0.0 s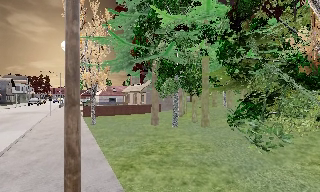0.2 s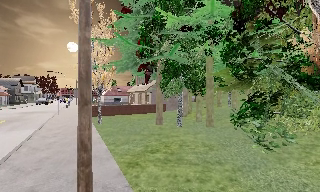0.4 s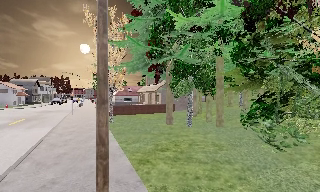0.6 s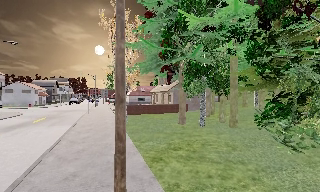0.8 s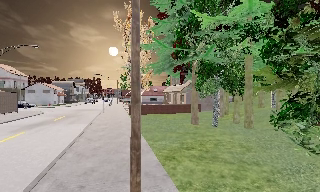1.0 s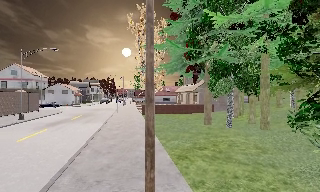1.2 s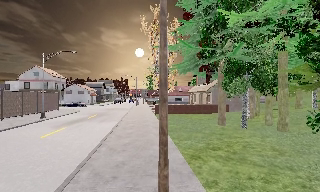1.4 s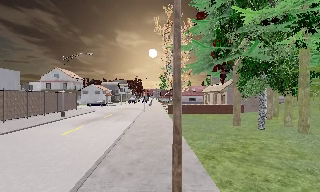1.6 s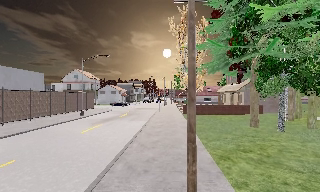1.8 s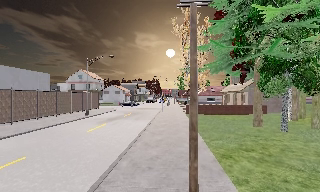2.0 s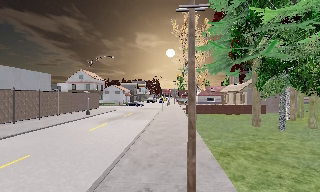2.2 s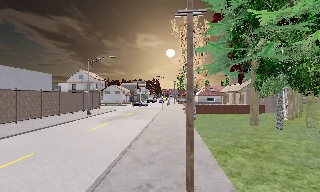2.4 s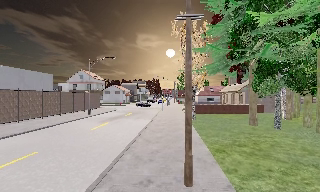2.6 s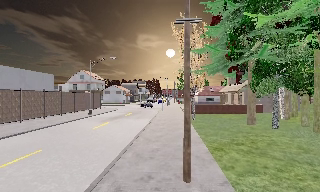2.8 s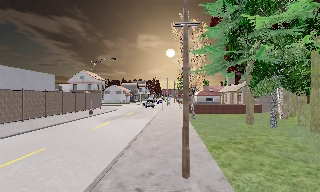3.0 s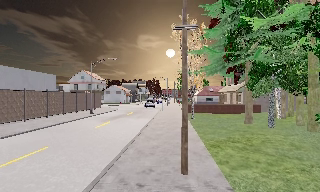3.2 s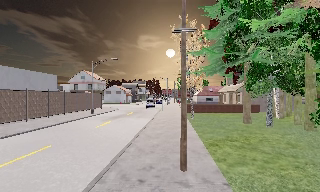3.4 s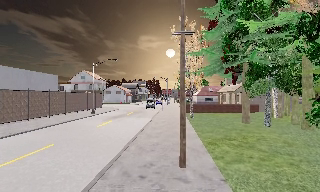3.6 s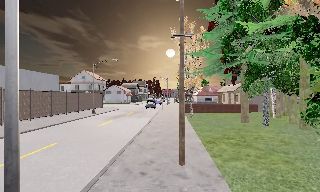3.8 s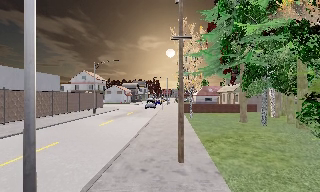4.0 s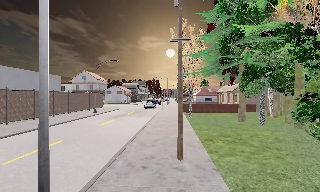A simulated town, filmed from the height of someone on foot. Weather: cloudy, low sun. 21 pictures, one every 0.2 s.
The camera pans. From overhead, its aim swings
counterclockwise.
The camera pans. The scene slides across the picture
to the right.
0.0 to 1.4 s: The camera swings to its left by about 30 degrees, and the scene slides to the right. It travels backward, about 1 m, so what stands in front gets smaller.
1.4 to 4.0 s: The camera travels backward, about 3 m, so what stands in front gets smaller.
The film runs backward here.
